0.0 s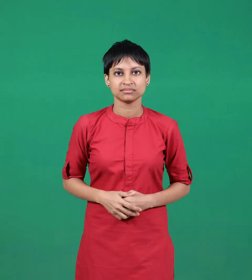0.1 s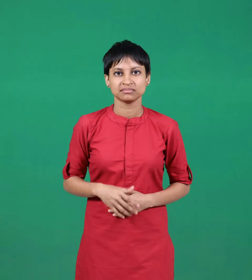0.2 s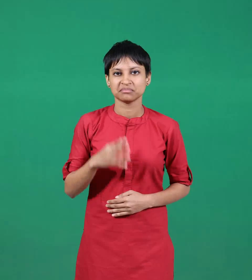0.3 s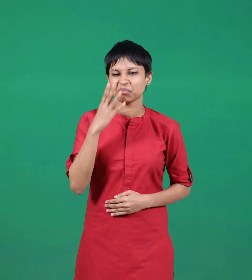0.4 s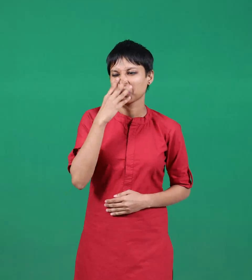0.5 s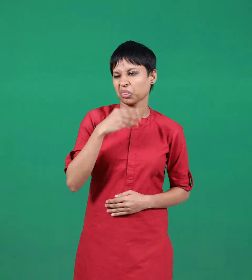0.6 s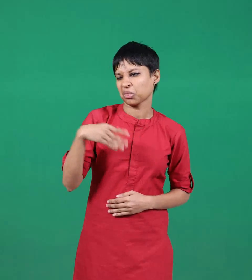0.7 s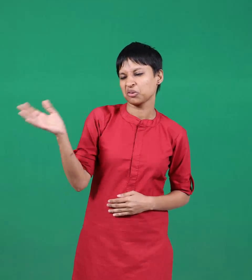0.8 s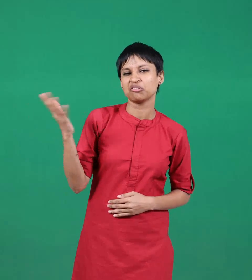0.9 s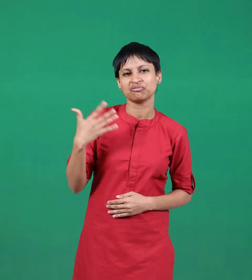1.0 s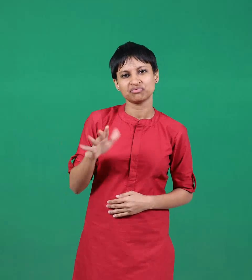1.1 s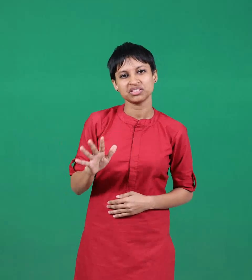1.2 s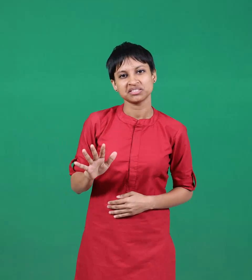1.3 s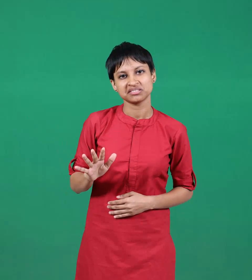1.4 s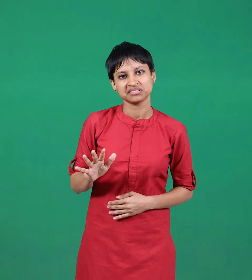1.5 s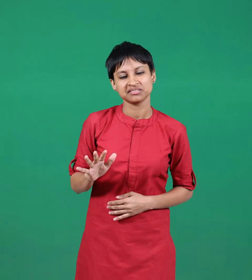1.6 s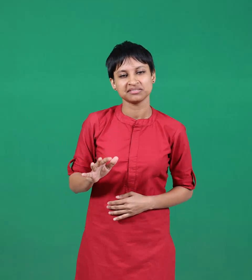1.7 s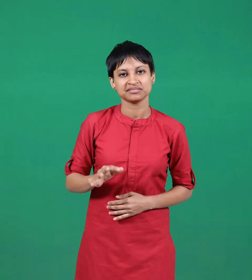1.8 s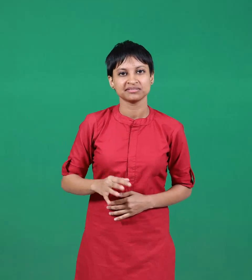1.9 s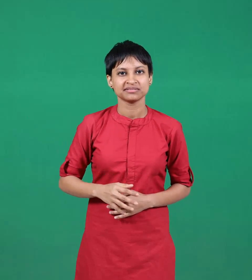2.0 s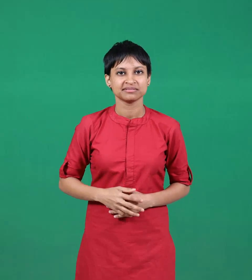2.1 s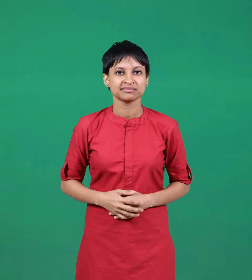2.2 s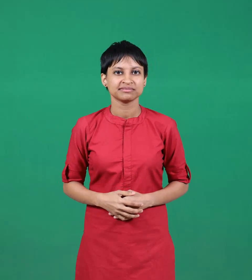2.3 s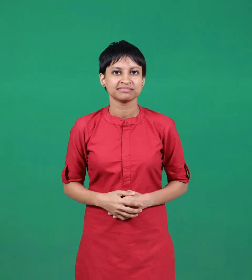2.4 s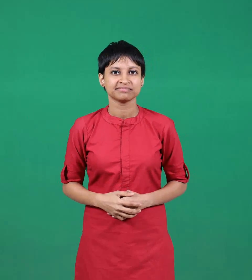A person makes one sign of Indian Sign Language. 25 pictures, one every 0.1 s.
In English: insulted
